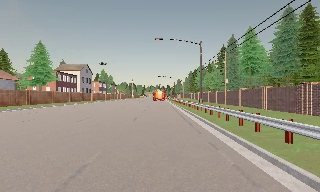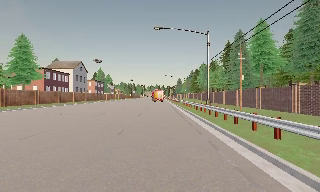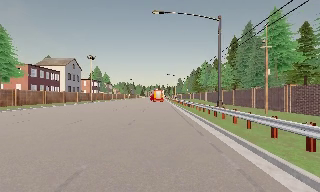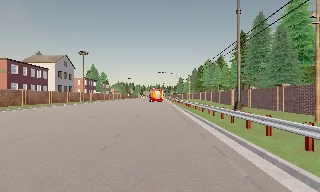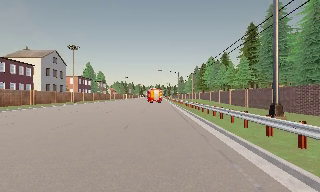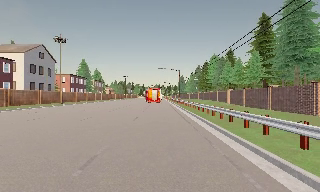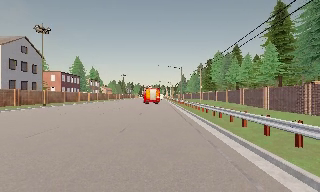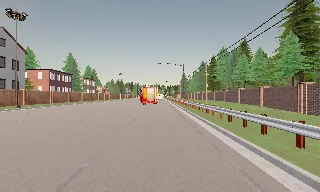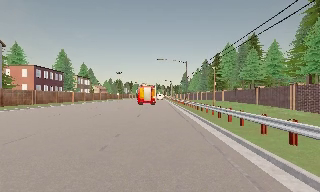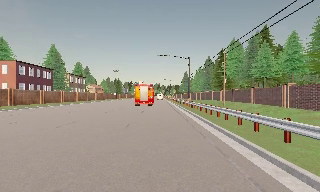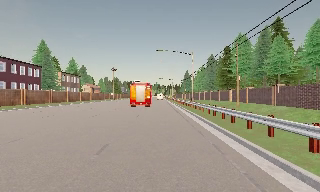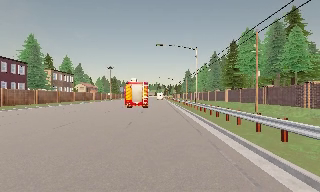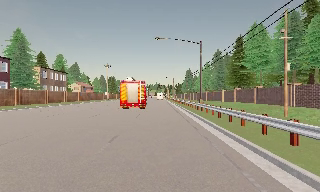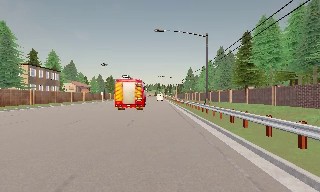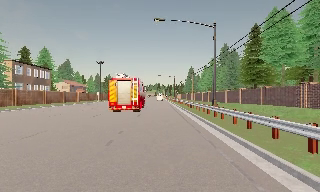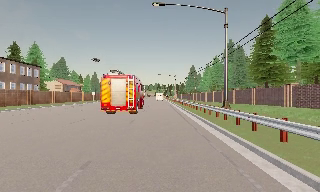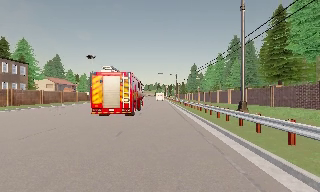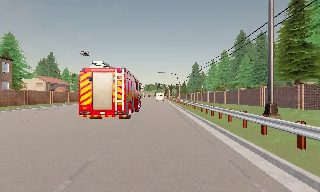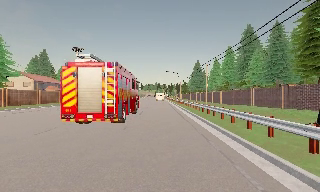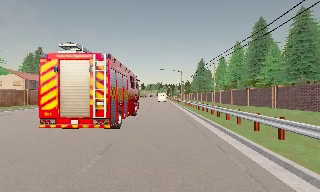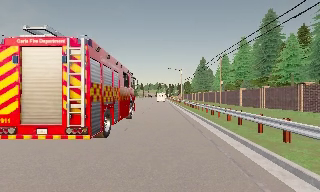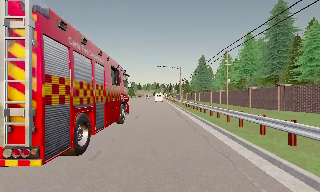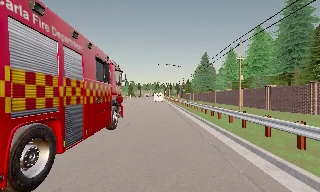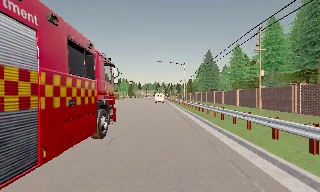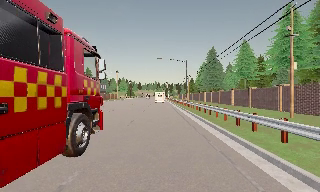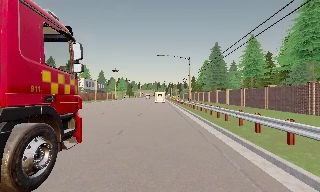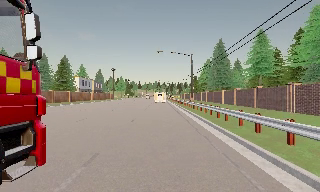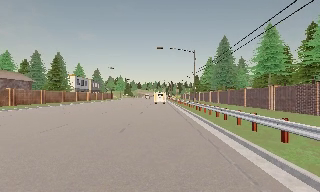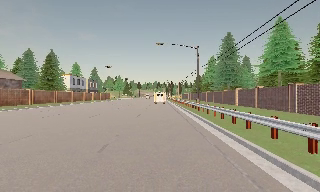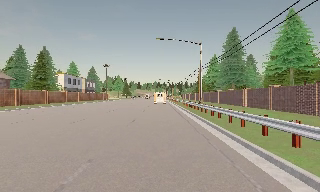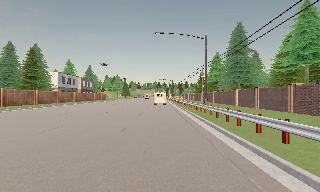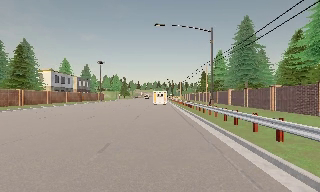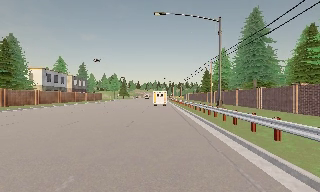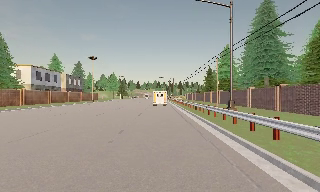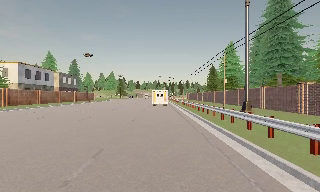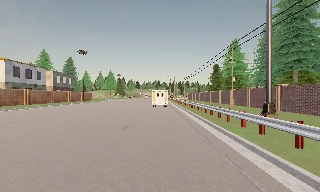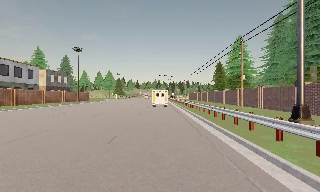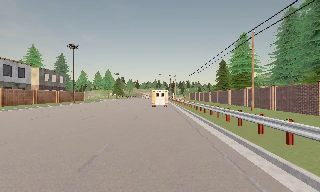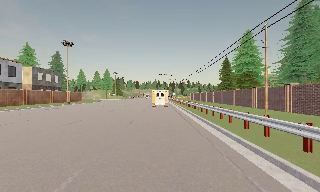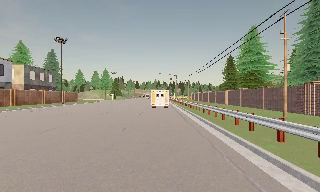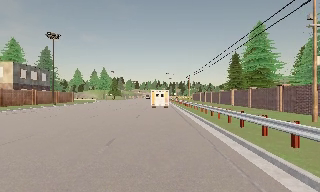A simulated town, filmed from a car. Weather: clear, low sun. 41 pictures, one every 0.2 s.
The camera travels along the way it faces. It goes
forward.
0.0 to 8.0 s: The camera travels forward, about 130 m, so what stands in front looms larger. It loses speed.
The film runs forward here.
